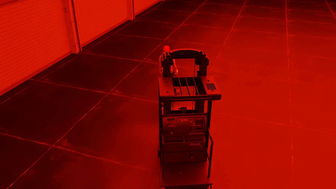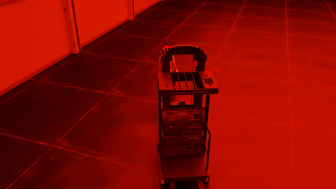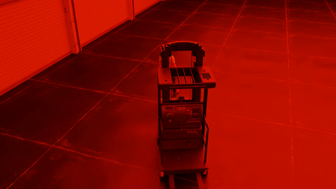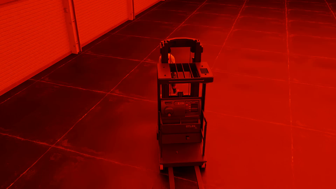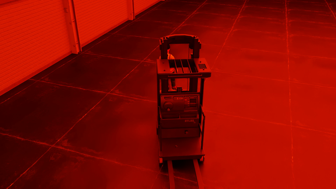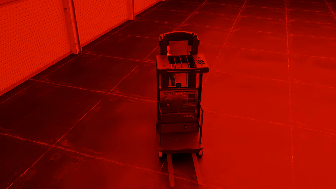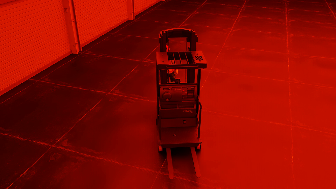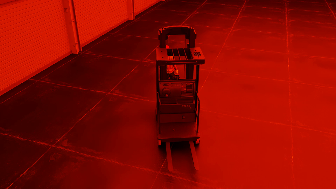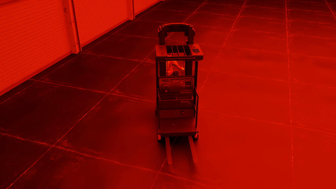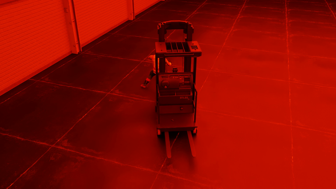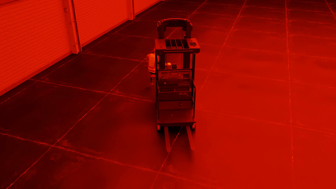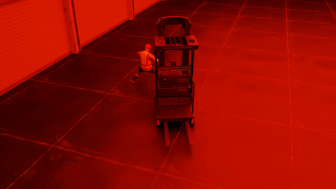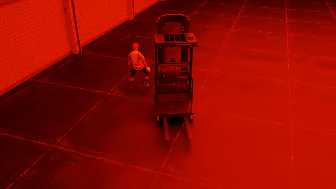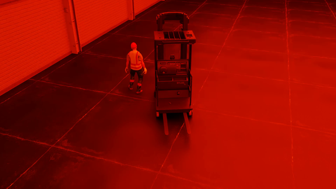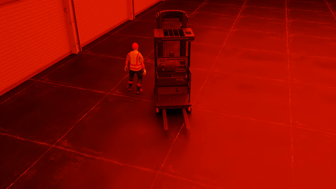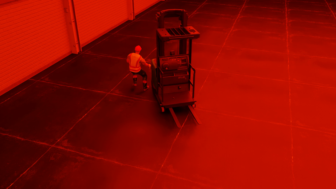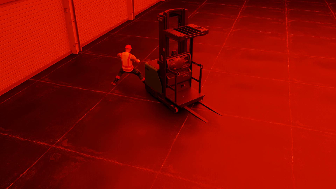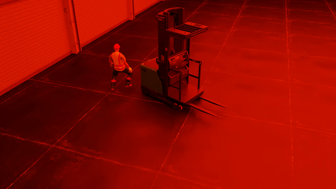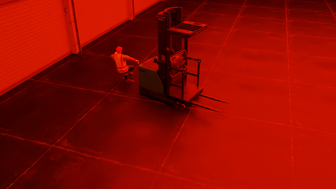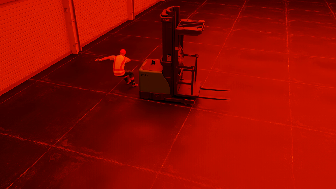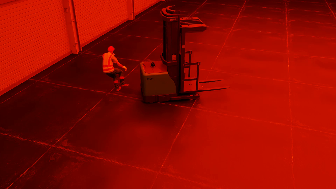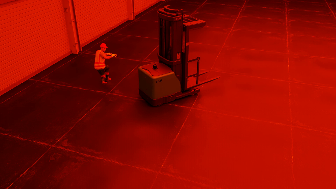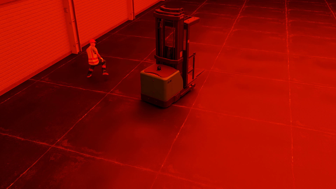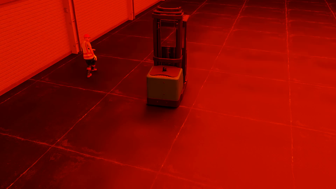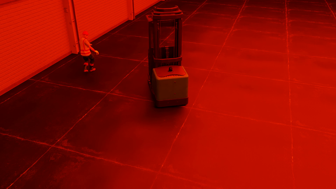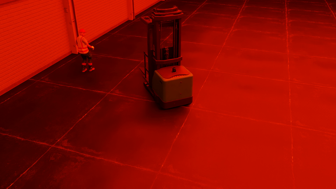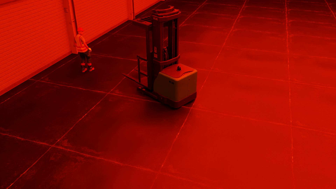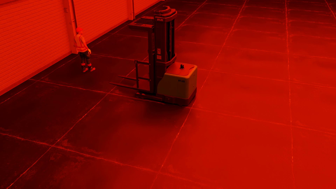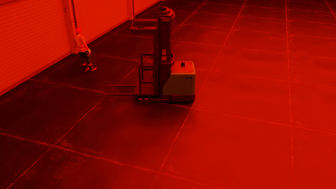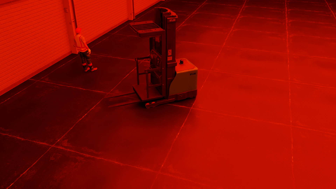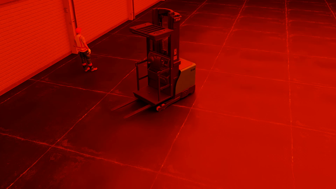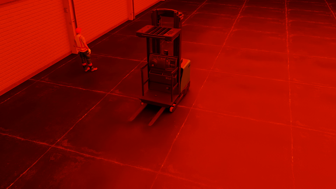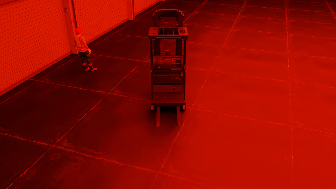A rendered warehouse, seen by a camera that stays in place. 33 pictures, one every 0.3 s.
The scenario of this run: Near miss between a forklift and a person.
